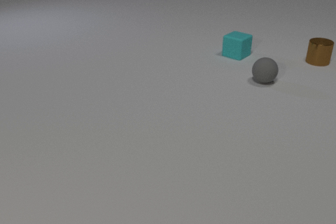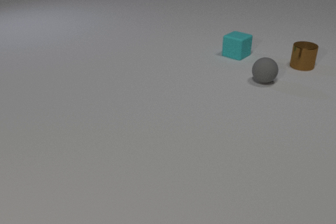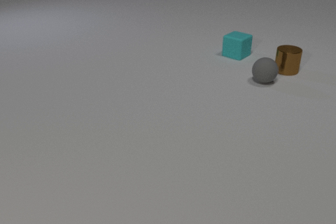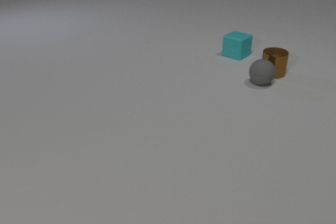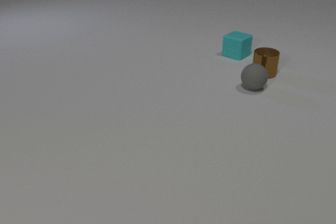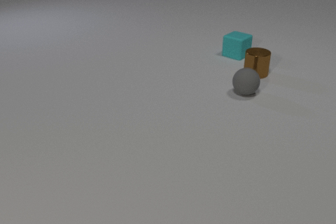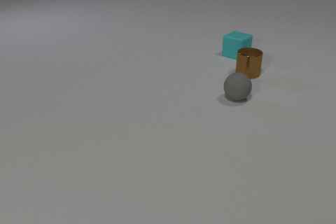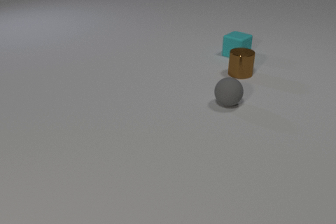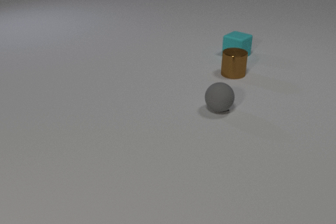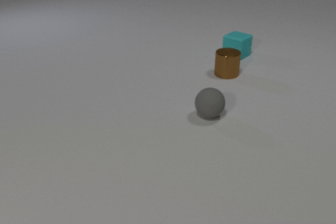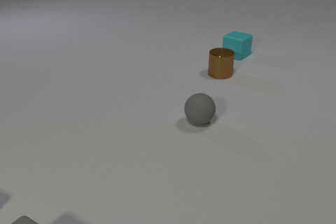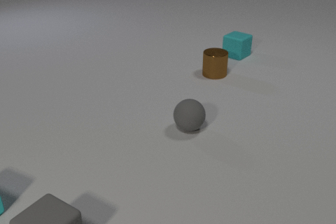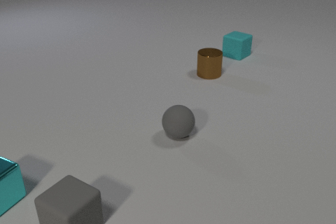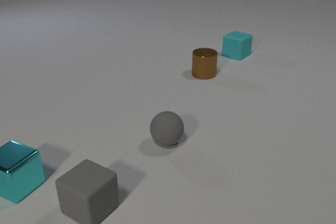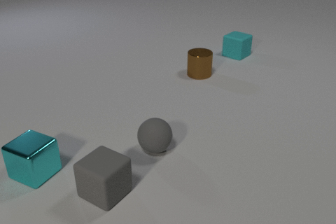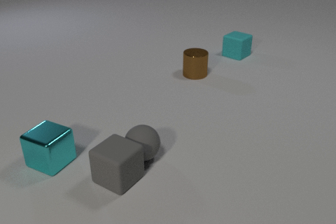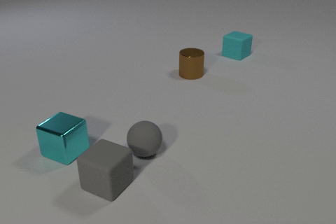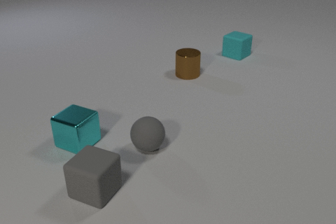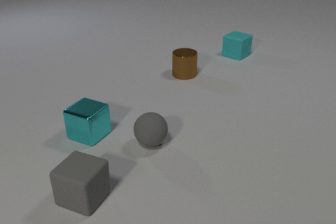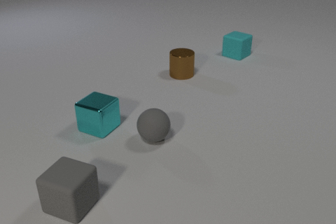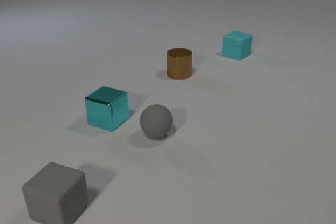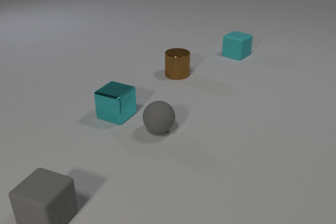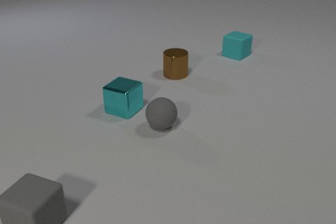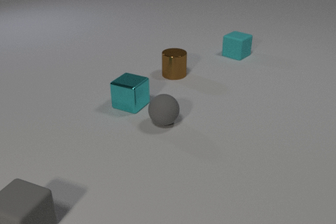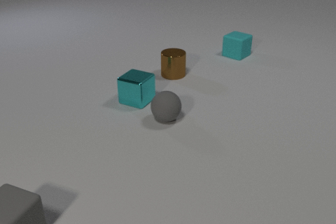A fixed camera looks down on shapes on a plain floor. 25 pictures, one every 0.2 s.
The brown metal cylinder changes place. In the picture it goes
to the left.
0.0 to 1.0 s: The brown metal cylinder slides to the left and toward the camera. The gray rubber sphere rolls toward the camera and to the left. The brown metal cylinder and the gray rubber sphere collide.
1.0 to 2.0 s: The brown metal cylinder slides to the left. The gray rubber sphere rolls toward the camera and to the left. The gray rubber cube comes in at the bottom edge.
2.0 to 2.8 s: The brown metal cylinder slides to the left. The gray rubber sphere rolls toward the camera and to the left. The gray rubber cube slides away from the camera and to the right. The cyan metal cube comes in at the left edge, slides to the right and away from the camera.
2.8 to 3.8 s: The brown metal cylinder slides to the left. The gray rubber sphere rolls away from the camera. The gray rubber cube slides to the left. The cyan metal cube slides away from the camera and to the right. The gray rubber sphere and the gray rubber cube collide.
3.8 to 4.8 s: The brown metal cylinder slides to the left. The gray rubber sphere rolls away from the camera. The gray rubber cube slides to the left and toward the camera. The cyan metal cube slides away from the camera and to the right.
Are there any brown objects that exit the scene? no.
What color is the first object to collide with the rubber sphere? brown.
How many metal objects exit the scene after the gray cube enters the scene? 0.
